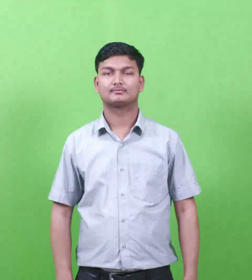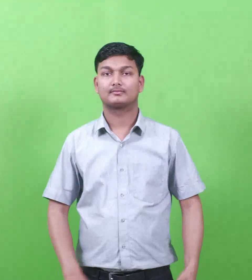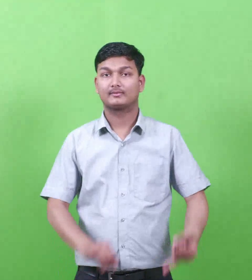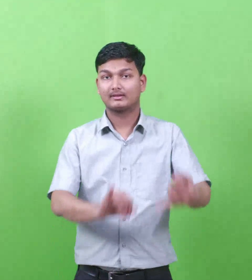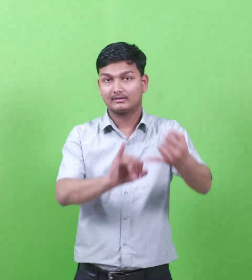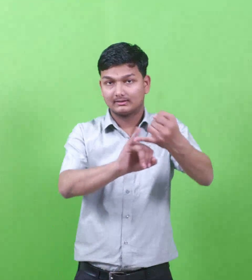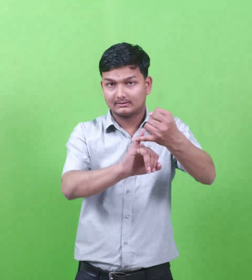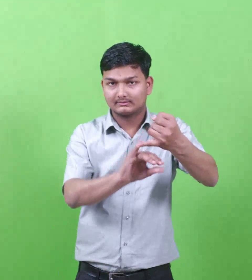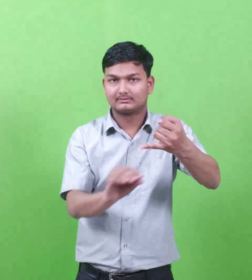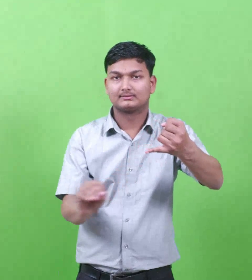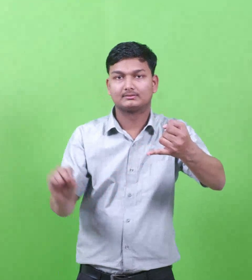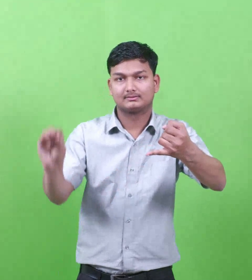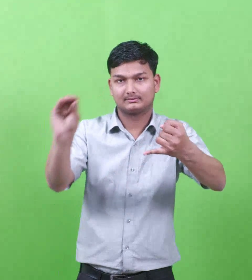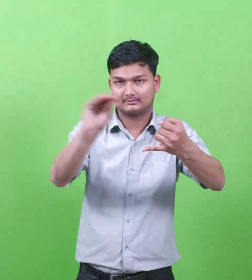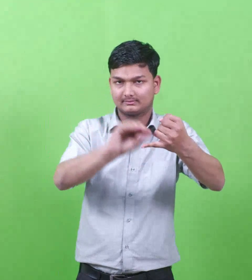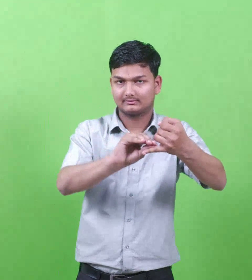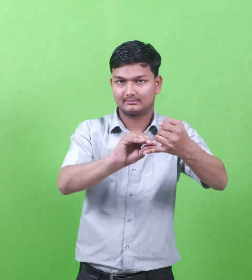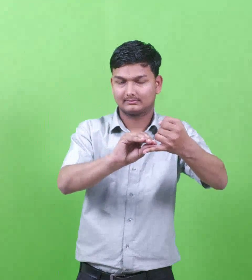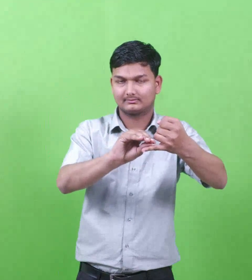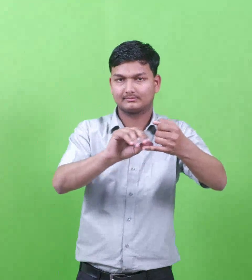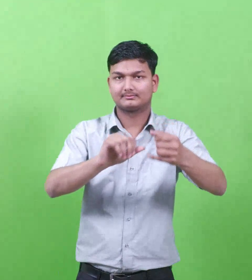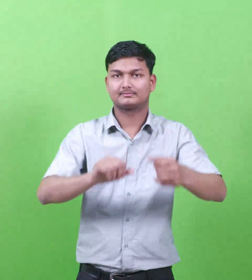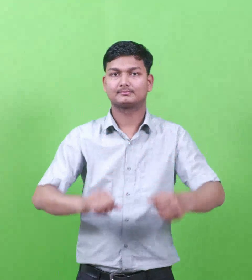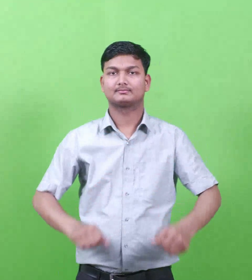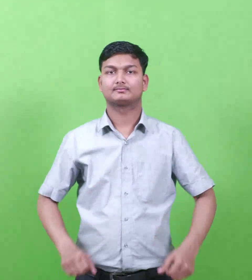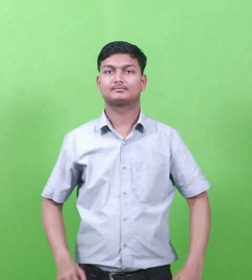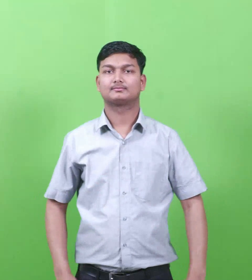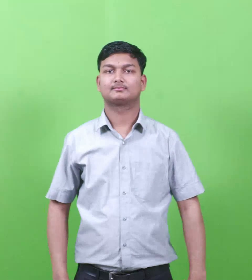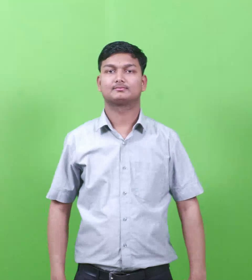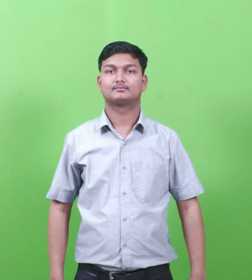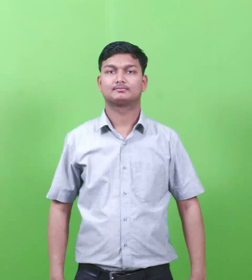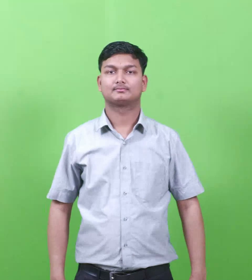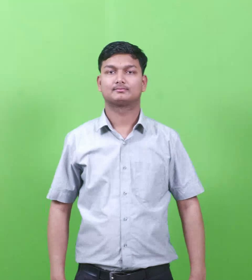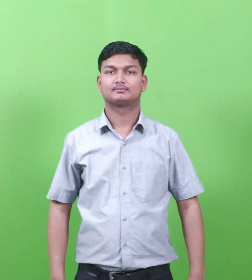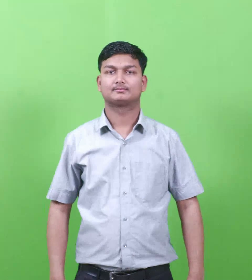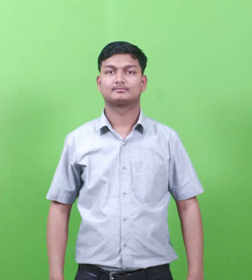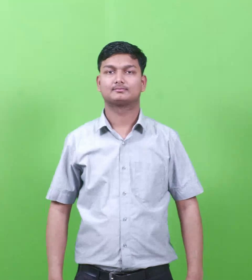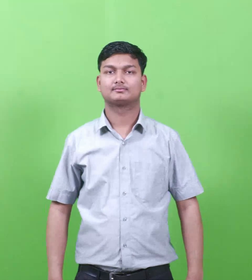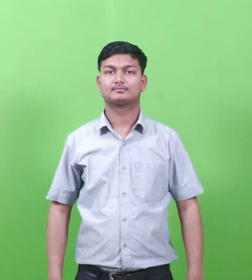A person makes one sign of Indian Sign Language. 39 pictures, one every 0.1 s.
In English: samos
